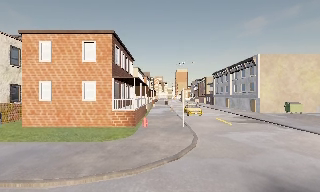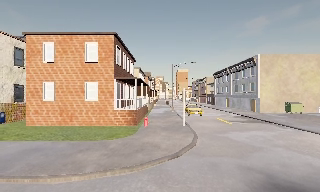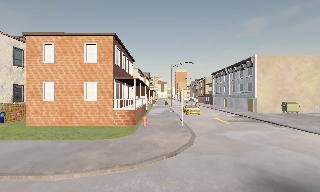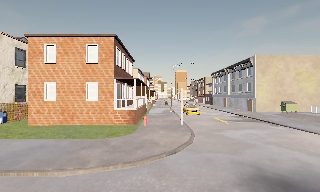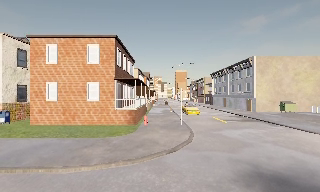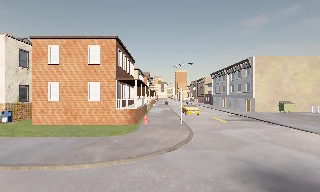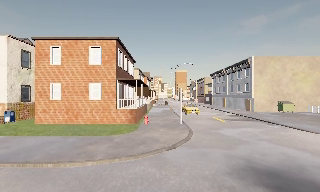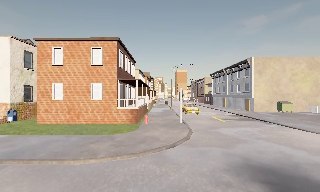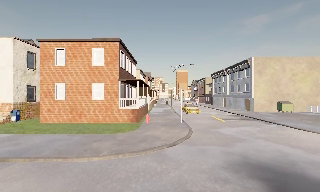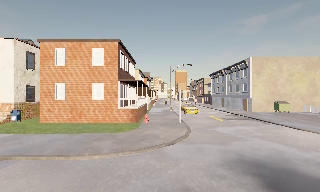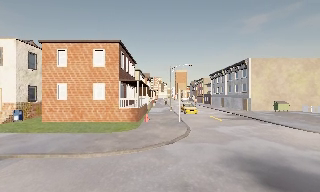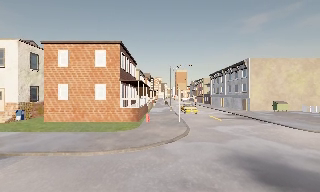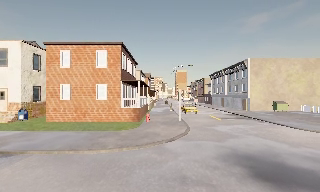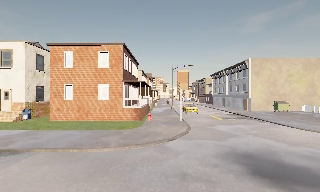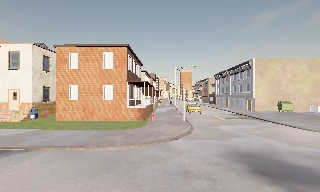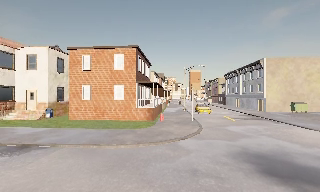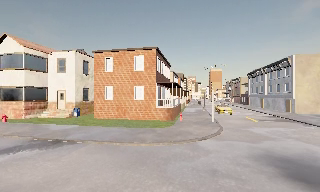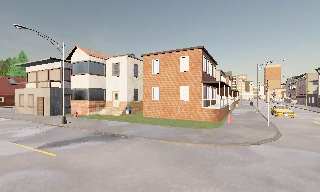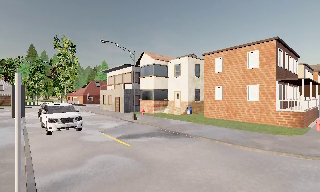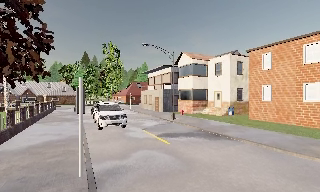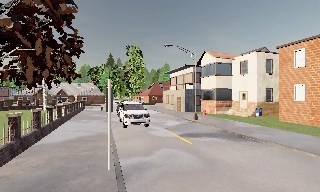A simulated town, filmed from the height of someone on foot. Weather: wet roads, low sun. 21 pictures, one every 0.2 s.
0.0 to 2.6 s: The camera travels backward, about 3 m, so what stands in front gets smaller.
2.6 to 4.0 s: The camera swings to its left by about 70 degrees, and the scene slides to the right. It travels backward, about 1.5 m.
The film runs backward here.
